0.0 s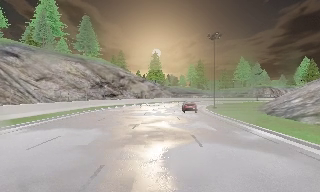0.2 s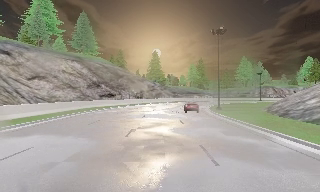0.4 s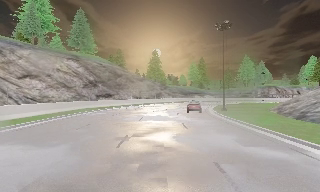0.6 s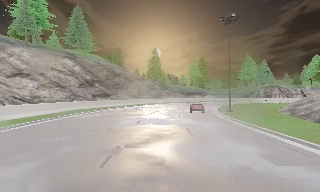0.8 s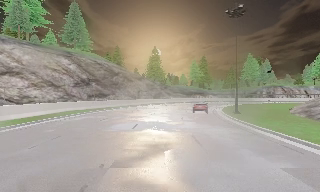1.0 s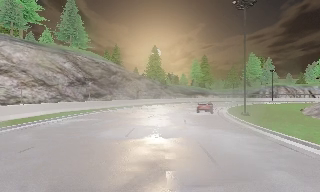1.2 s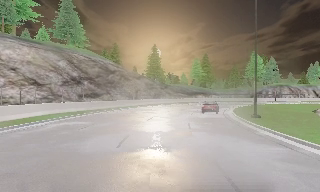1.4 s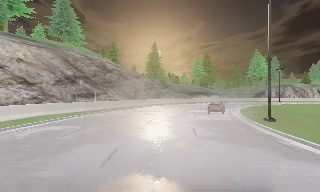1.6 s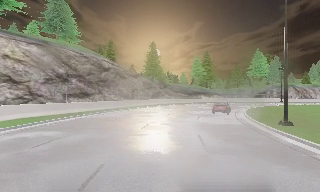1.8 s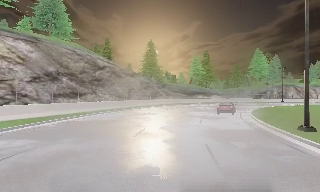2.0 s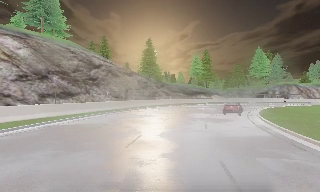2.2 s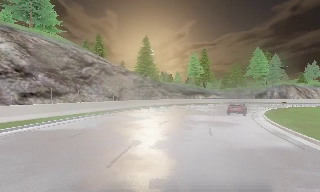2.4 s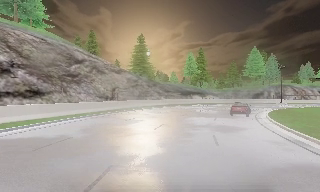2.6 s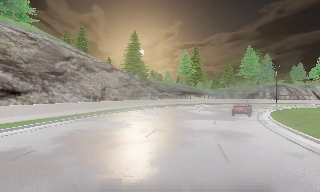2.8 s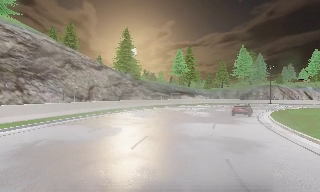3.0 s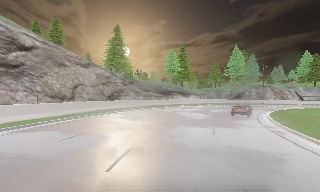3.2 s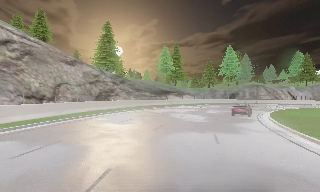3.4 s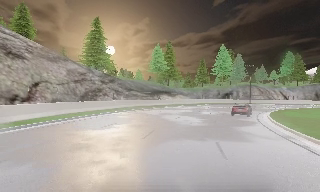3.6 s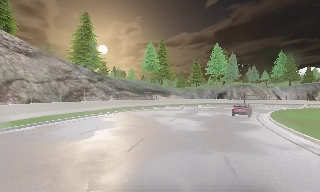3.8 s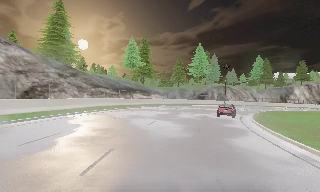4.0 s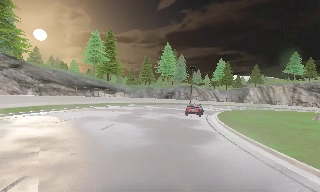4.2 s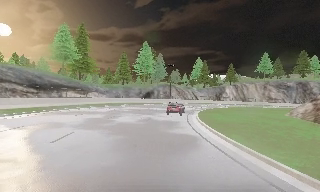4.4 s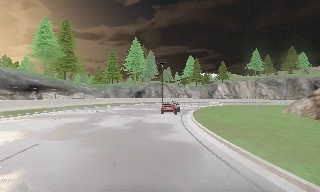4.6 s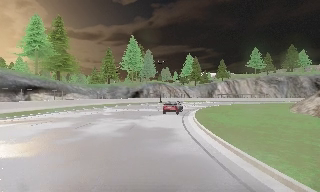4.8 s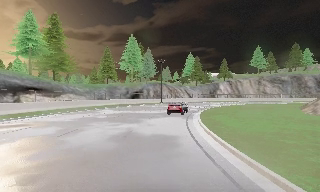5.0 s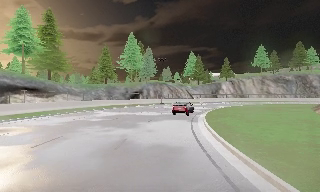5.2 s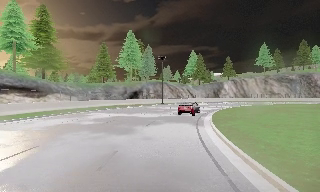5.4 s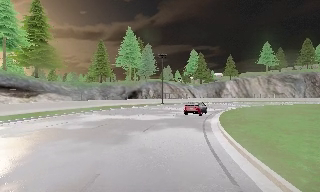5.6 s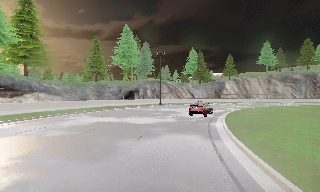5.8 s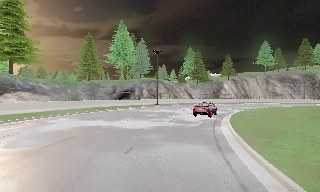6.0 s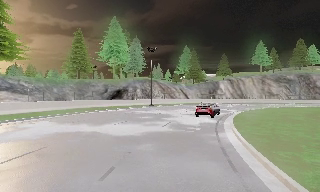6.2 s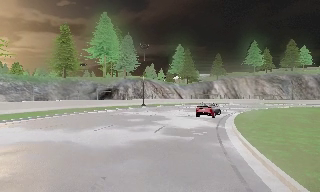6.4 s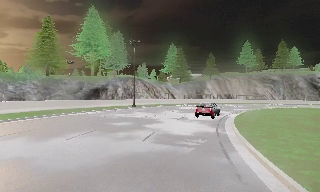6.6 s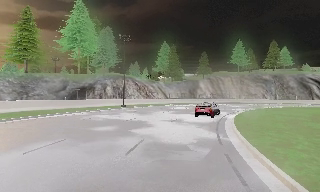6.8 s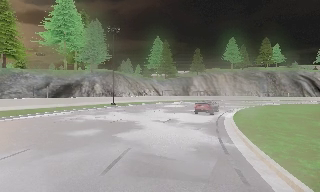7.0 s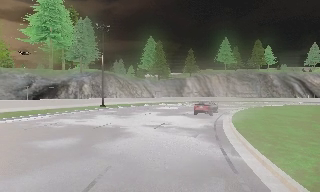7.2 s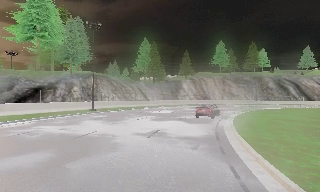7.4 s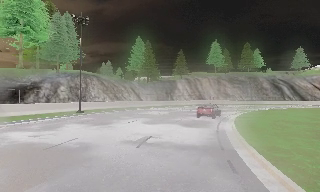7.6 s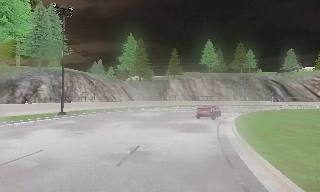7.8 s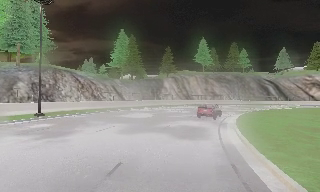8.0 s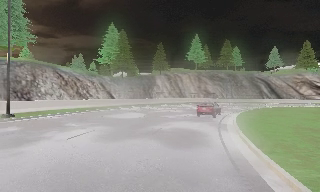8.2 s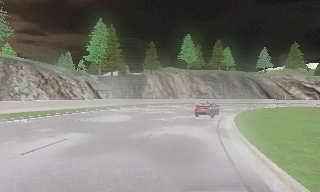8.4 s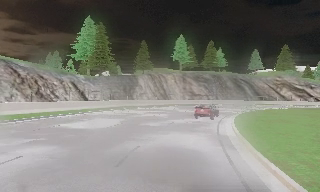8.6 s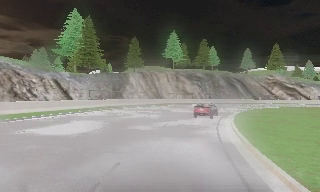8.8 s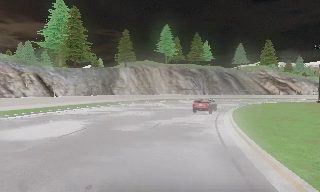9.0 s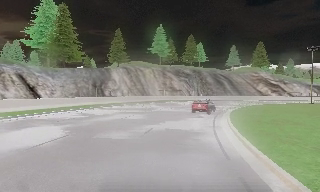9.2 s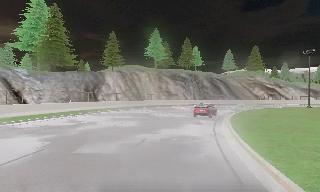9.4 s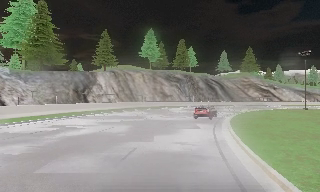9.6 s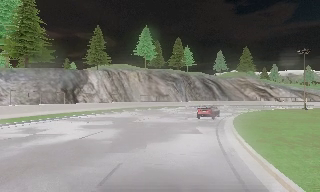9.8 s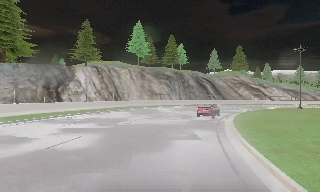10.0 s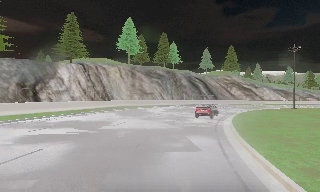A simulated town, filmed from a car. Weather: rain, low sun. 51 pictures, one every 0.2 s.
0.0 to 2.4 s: The camera travels forward, about 20 m, so what stands in front looms larger.
2.4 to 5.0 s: The scene slides to the left, as the camera pans about 45 degrees to its right. It travels forward, about 25 m.
5.0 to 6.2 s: The camera travels forward, about 11 m, so what stands in front looms larger.
6.2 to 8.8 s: The camera pans to its right, which is clockwise from overhead, by about 30 degrees. It travels forward, about 20 m.
8.8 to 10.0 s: The camera pans to its right, which is clockwise from overhead, by about 10 degrees. It travels forward, about 9 m, so what stands in front looms larger. It gains speed.
The film runs forward here.
